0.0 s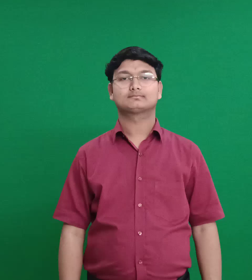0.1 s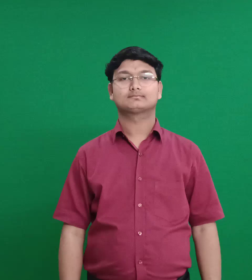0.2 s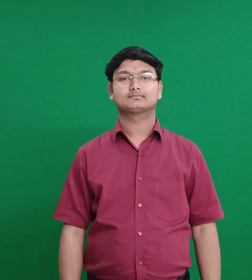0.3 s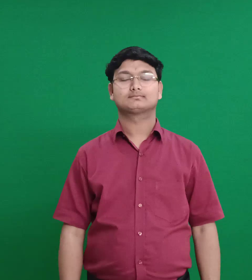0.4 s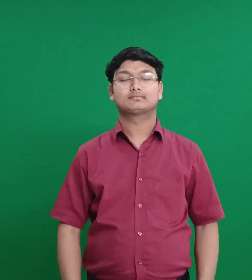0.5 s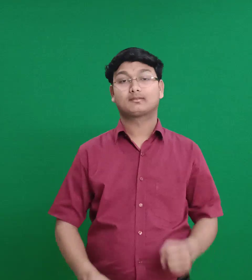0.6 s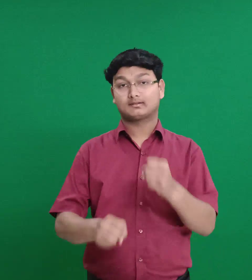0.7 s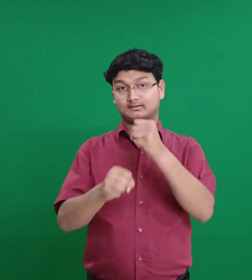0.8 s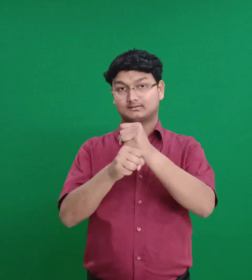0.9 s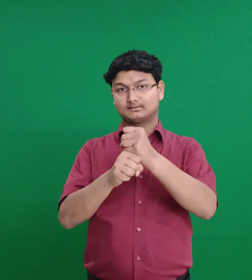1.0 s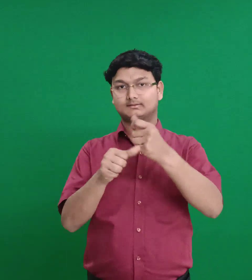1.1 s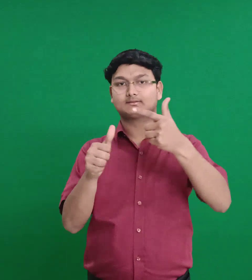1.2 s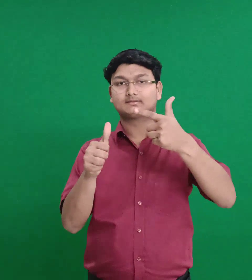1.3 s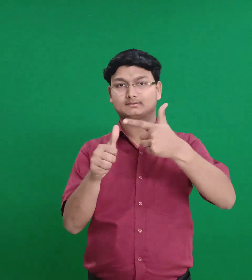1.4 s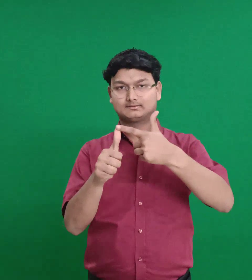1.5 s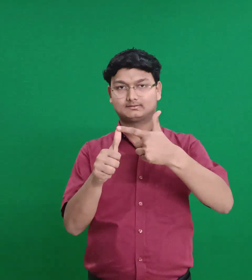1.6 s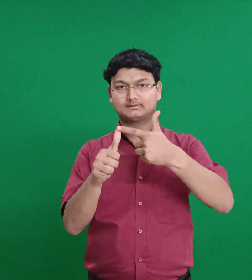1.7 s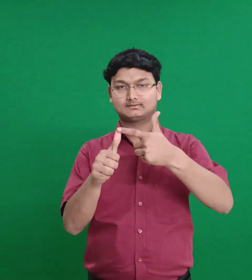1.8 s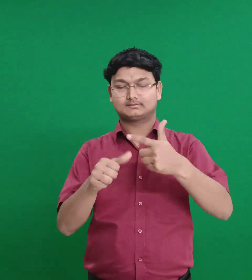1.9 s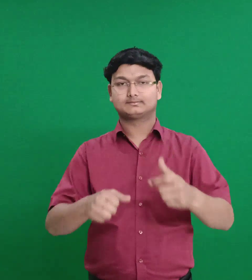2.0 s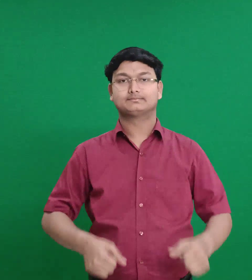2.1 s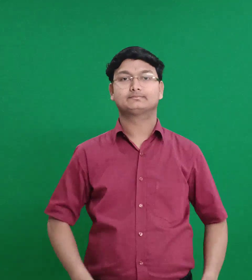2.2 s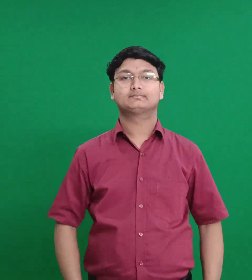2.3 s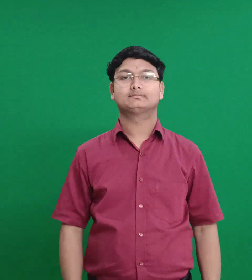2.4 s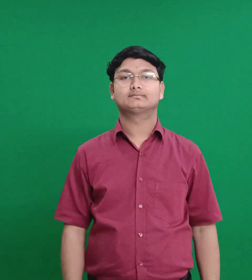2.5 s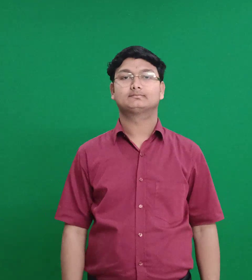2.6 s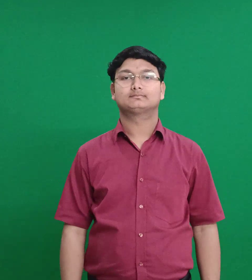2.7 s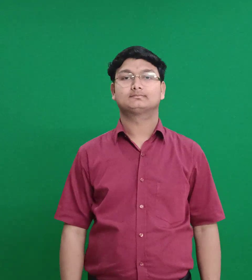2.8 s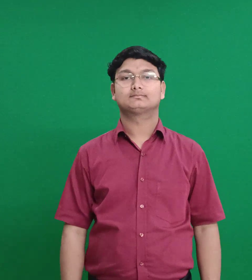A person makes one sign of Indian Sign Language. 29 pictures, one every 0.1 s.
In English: galatian
